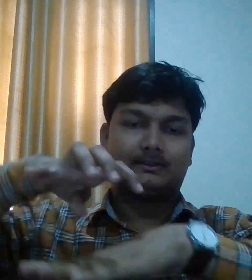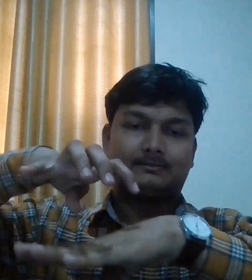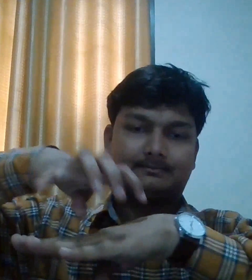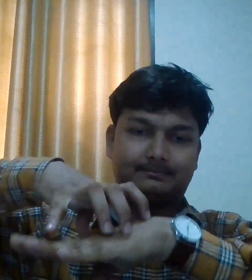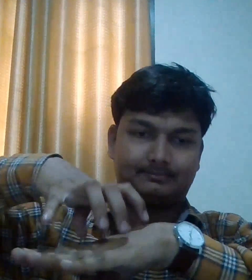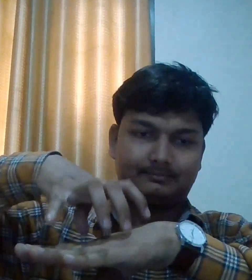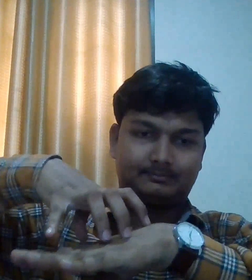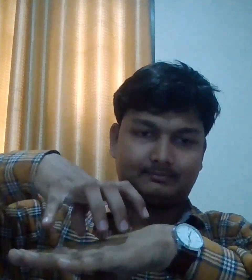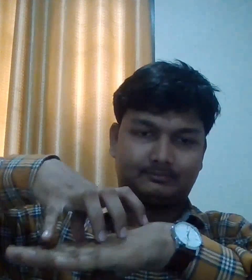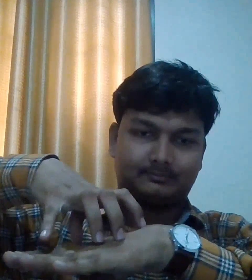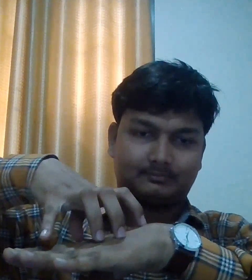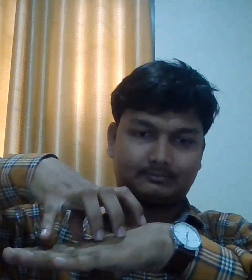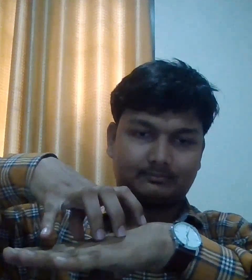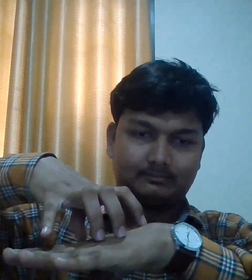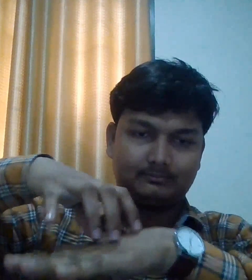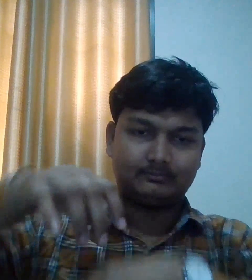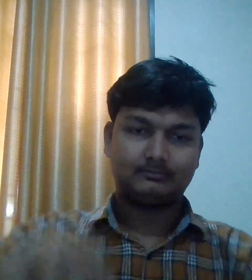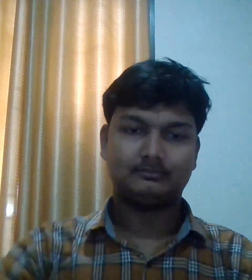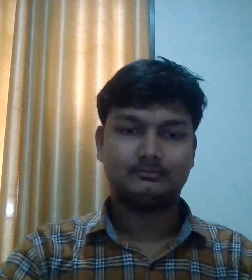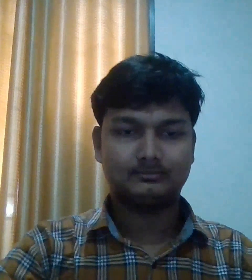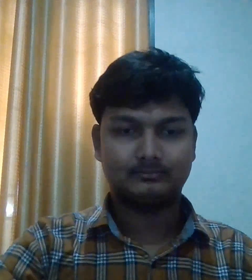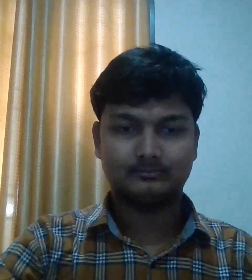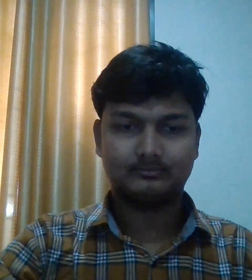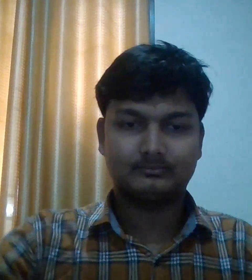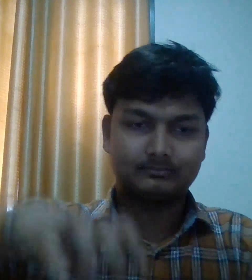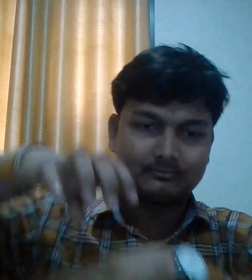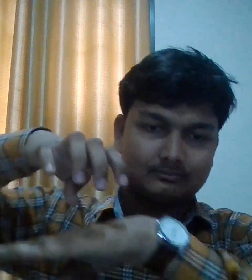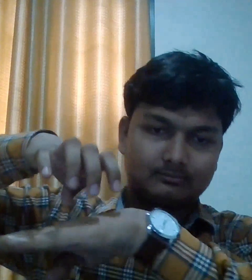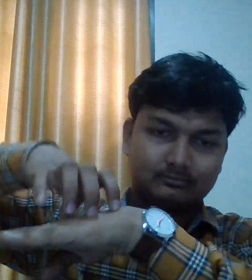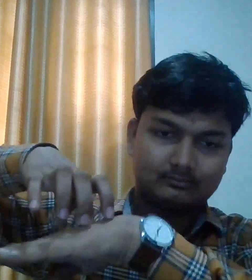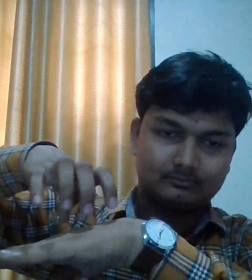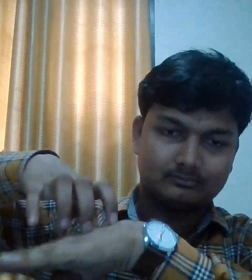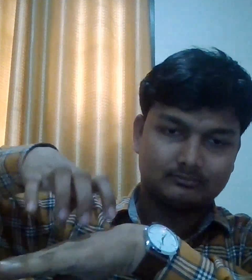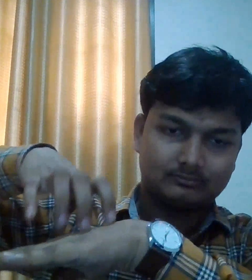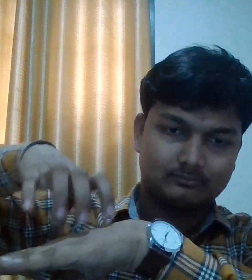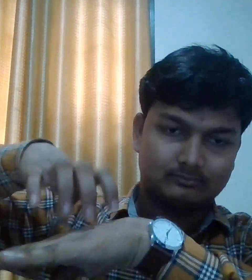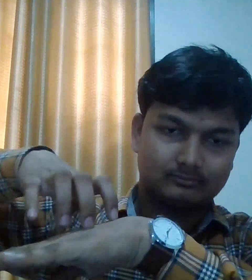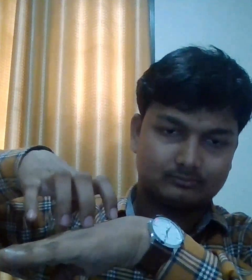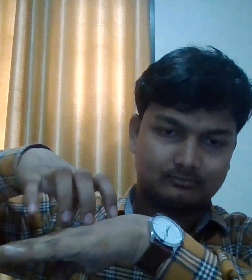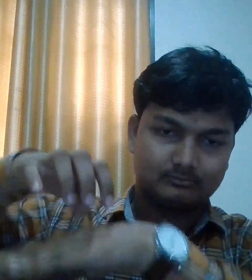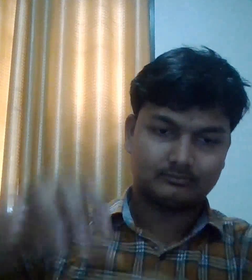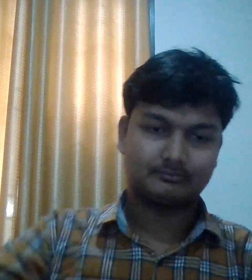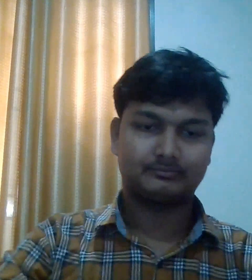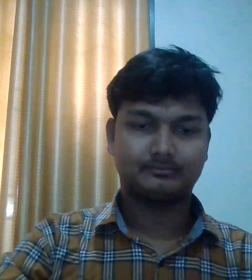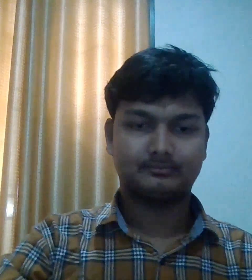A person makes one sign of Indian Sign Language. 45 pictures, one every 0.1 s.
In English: ephesus
